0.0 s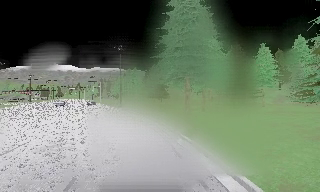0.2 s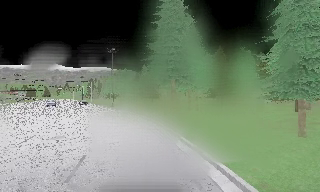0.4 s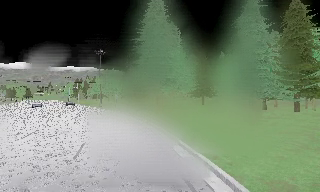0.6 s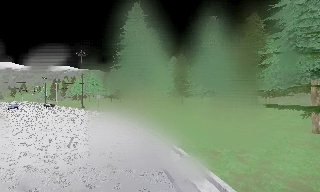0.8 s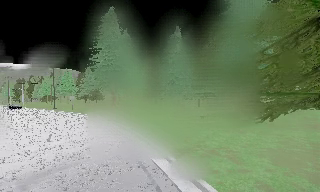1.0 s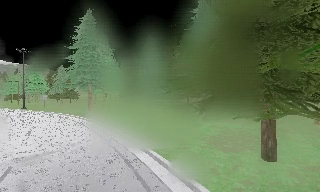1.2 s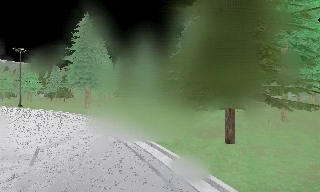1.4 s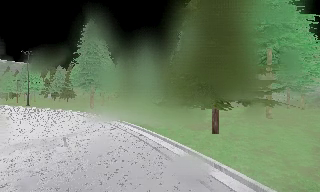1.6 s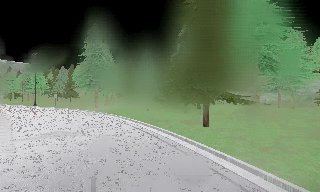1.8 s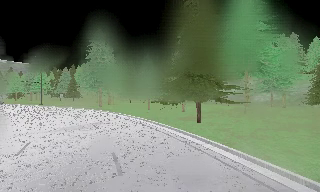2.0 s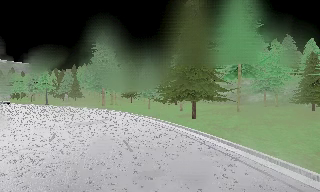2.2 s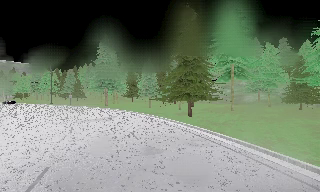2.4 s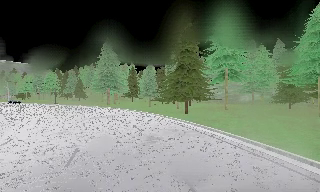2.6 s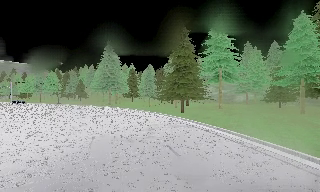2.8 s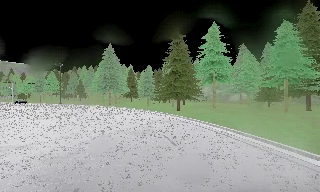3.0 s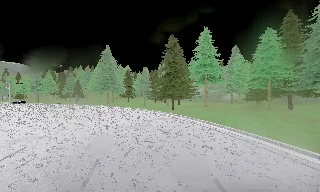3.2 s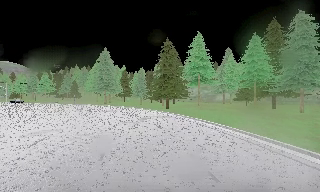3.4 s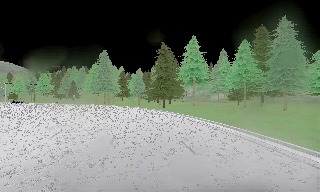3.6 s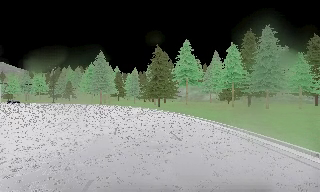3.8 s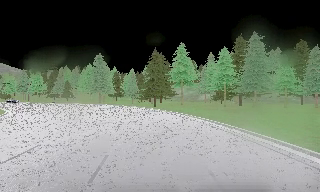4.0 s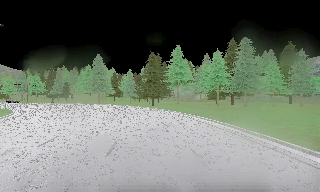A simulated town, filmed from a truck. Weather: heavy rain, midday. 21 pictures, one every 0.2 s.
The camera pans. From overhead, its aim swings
clockwise.
The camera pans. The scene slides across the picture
to the left.
0.0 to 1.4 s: The scene slides to the left, as the camera pans about 35 degrees to its right. It travels backward, about 14 m.
1.4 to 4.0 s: The camera travels backward, about 25 m, so what stands in front gets smaller.
The film runs backward here.
